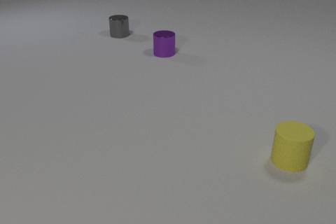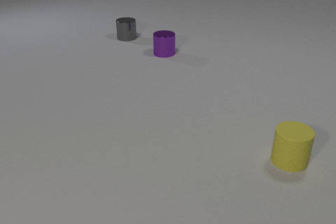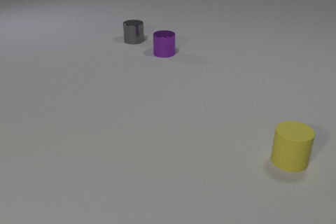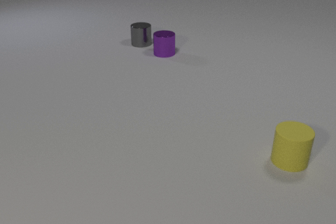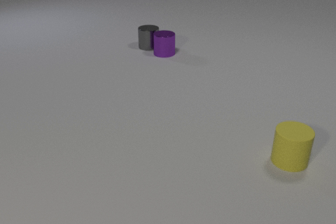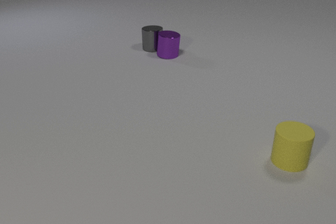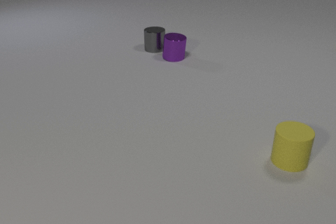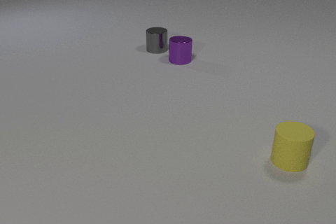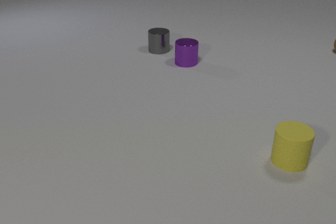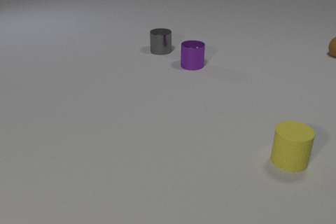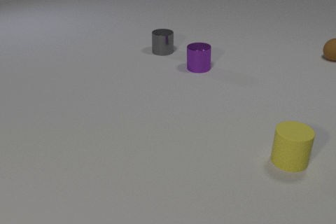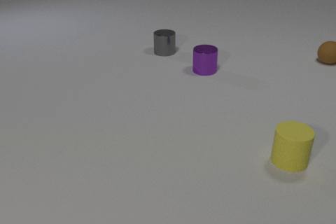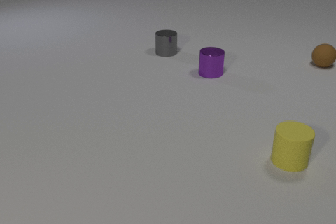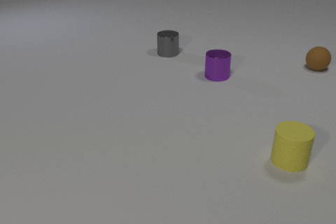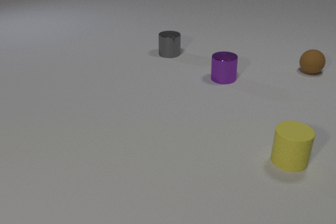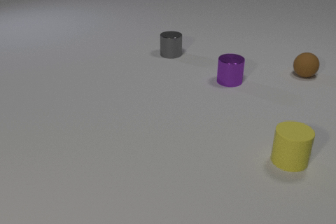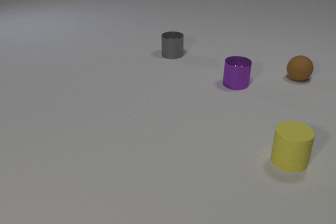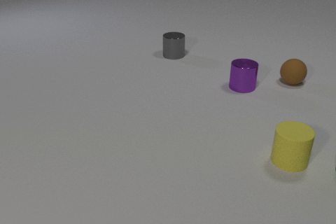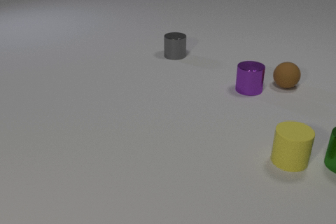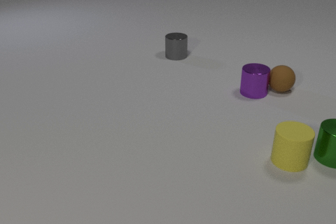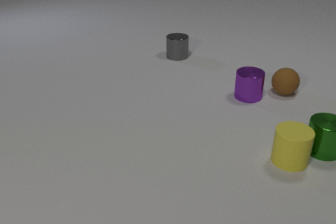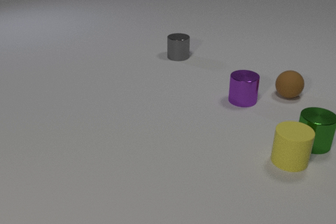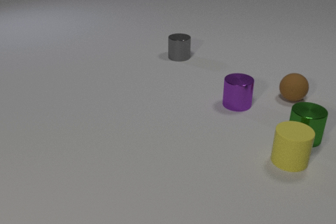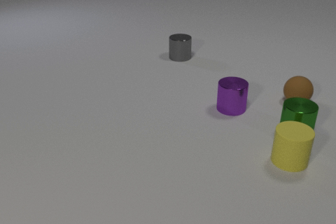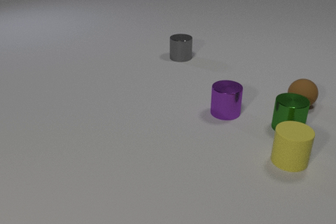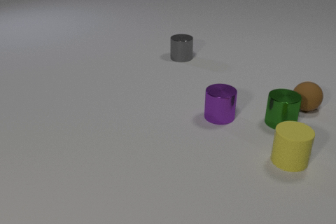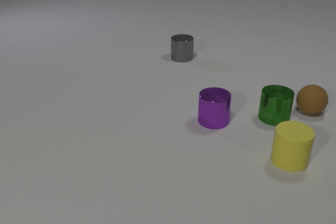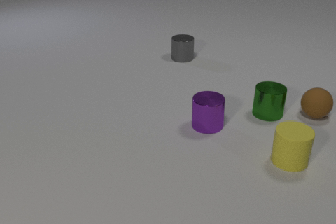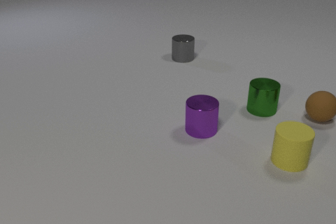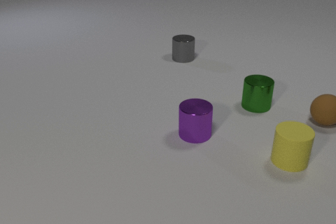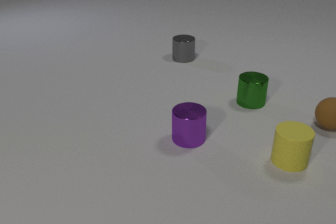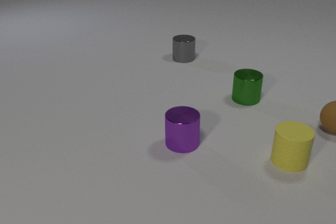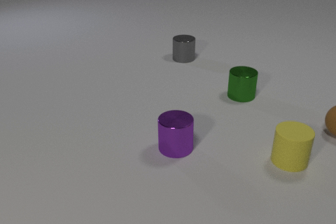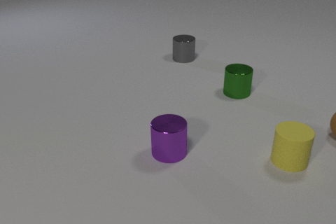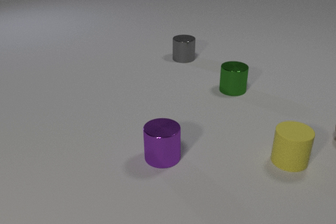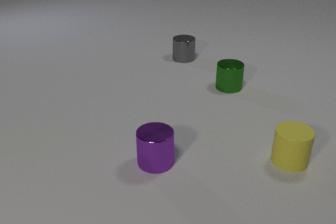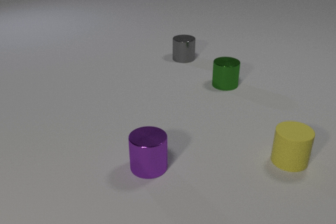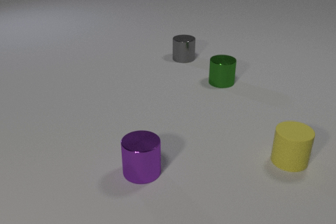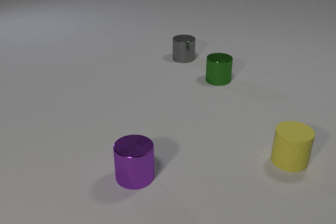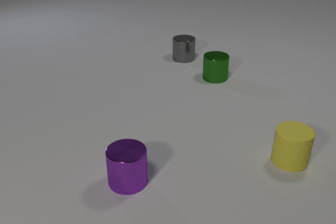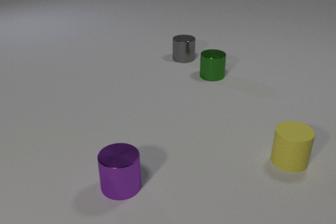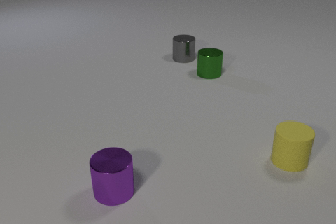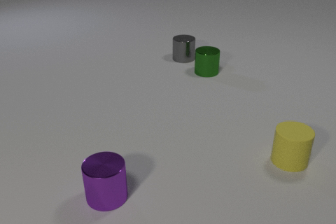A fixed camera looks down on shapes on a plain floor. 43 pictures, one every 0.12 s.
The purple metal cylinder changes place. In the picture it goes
toward the camera.
The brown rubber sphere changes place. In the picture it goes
toward the camera.
0.00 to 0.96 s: The gray metal cylinder slides toward the camera and to the right. The purple metal cylinder slides toward the camera and to the right. The brown rubber sphere comes in at the right edge. The gray metal cylinder and the purple metal cylinder collide.
0.96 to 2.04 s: The gray metal cylinder slides to the right and toward the camera. The purple metal cylinder slides to the right and toward the camera. The brown rubber sphere rolls toward the camera and to the left.
2.04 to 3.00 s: The gray metal cylinder slides to the right and toward the camera. The purple metal cylinder slides toward the camera. The brown rubber sphere rolls toward the camera. The green metal cylinder slides to the left and away from the camera. The purple metal cylinder and the brown rubber sphere collide.
3.00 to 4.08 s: The purple metal cylinder slides toward the camera and to the left. The brown rubber sphere rolls toward the camera and to the right. The green metal cylinder slides away from the camera and to the left.
4.08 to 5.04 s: The purple metal cylinder slides toward the camera and to the left. The green metal cylinder slides away from the camera and to the left.
How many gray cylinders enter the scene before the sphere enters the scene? 0.
How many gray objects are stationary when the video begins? 0.
What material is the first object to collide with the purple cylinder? metal.
